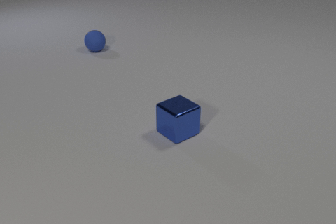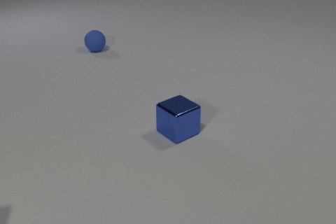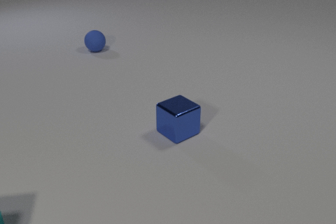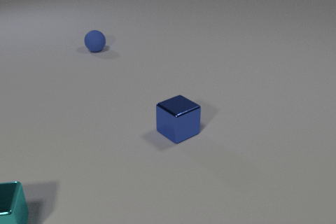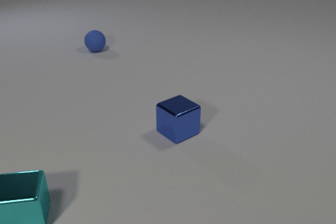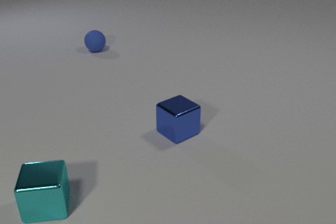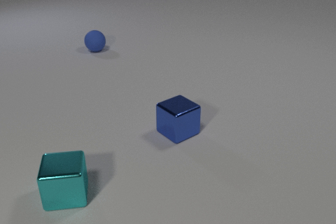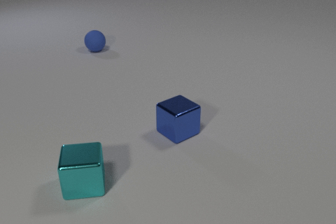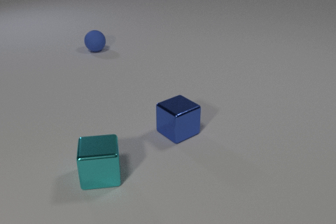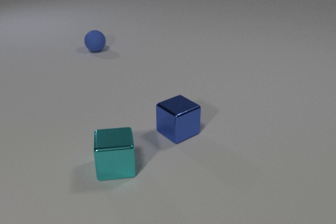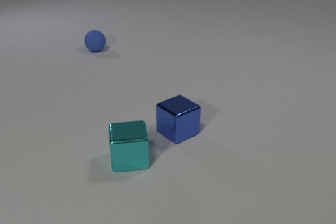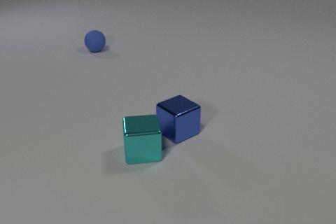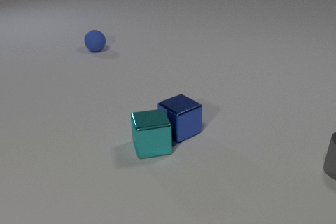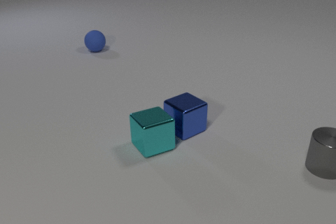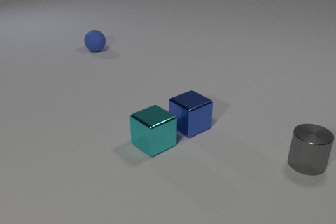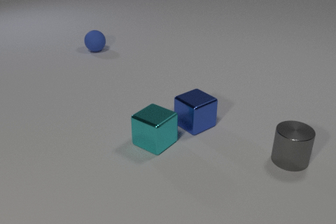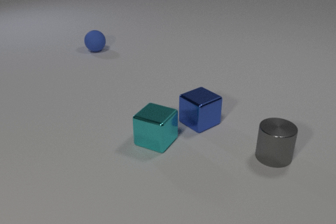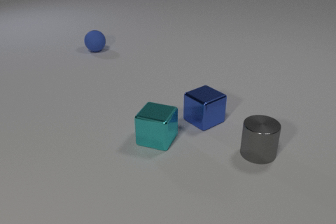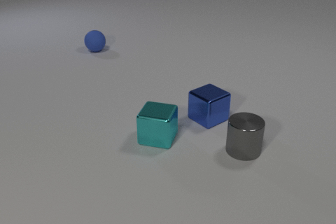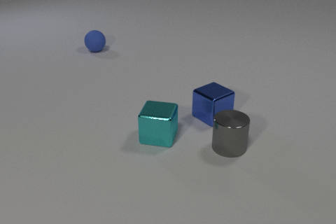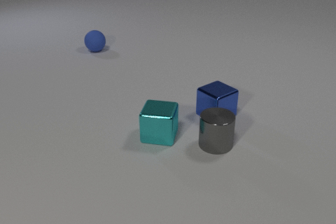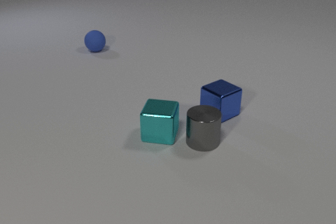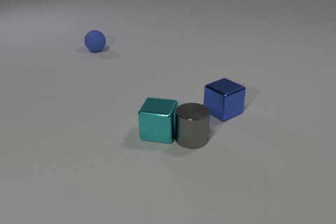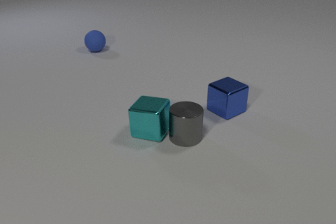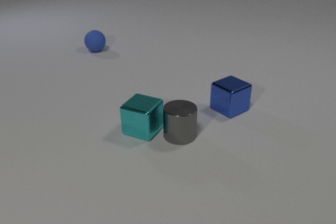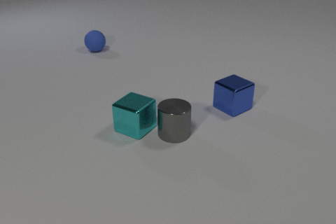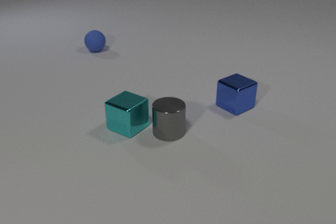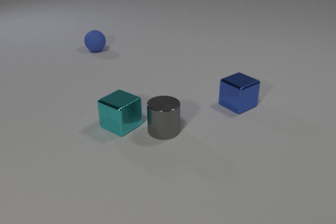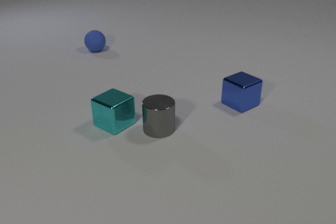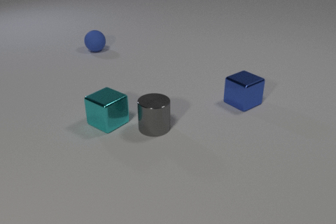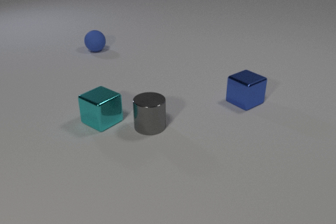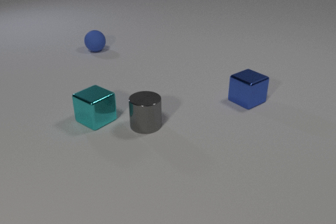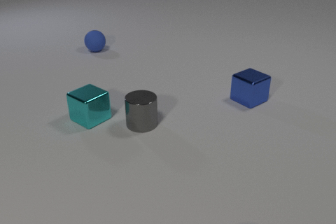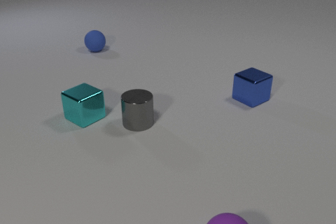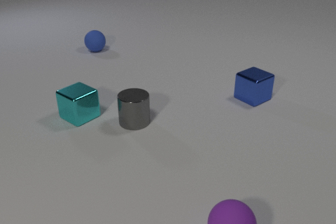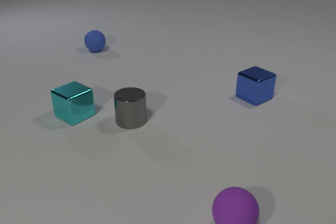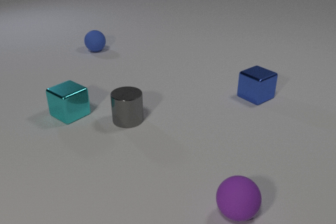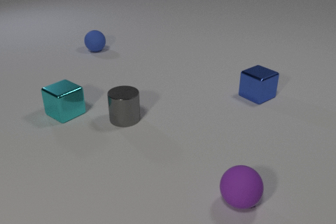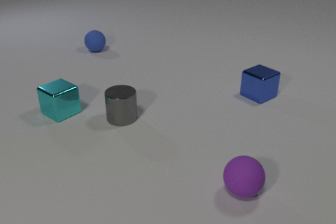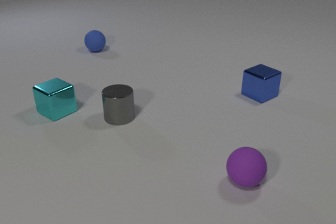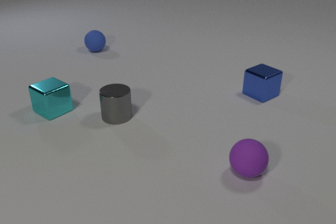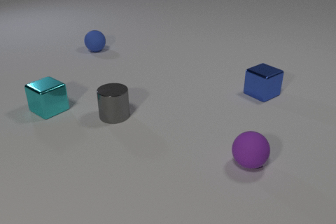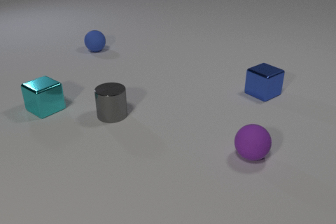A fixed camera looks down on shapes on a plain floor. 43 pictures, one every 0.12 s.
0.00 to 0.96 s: The cyan metal cube comes in at the left edge, slides to the right and away from the camera.
0.96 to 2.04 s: The cyan metal cube slides to the right and away from the camera, spins so that its near face slides to the right, counterclockwise seen from above. The blue metal cube slides to the right and away from the camera. The gray metal cylinder comes in at the right edge, slides to the left. The cyan metal cube and the blue metal cube collide.
2.04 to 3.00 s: The cyan metal cube slides to the left and away from the camera. The blue metal cube slides away from the camera and to the right. The gray metal cylinder slides to the left. The cyan metal cube and the gray metal cylinder collide.
3.00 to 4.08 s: The cyan metal cube slides to the left and away from the camera. The blue metal cube slides away from the camera and to the right. The gray metal cylinder slides to the left and away from the camera. The purple rubber sphere comes in at the bottom edge, rolls away from the camera.
4.08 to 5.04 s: The cyan metal cube slides to the left and away from the camera. The blue metal cube slides away from the camera and to the right. The gray metal cylinder slides to the left and away from the camera. The purple rubber sphere rolls away from the camera.
What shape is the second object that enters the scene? cylinder.
What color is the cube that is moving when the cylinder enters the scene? cyan.
What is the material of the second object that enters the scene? metal.
